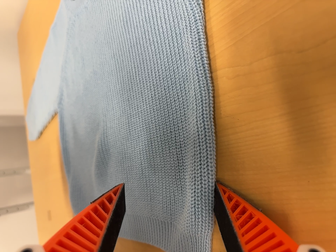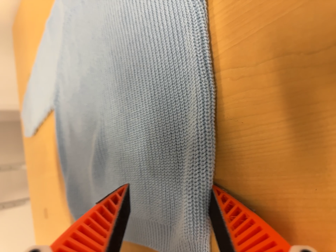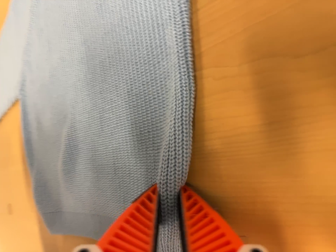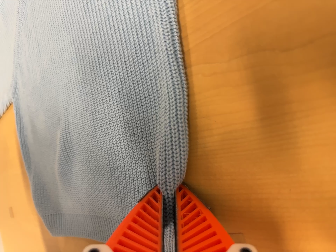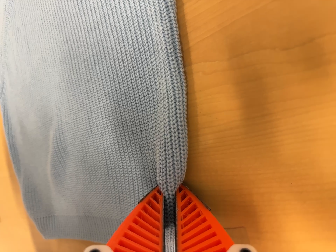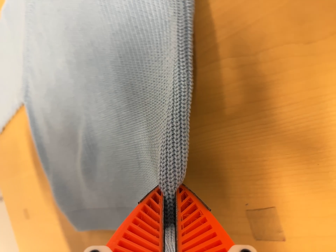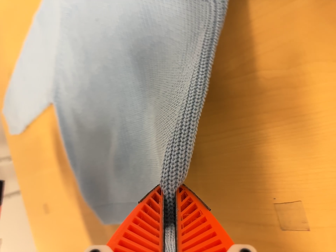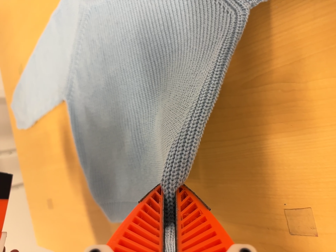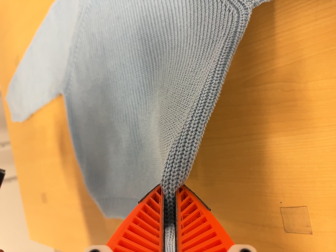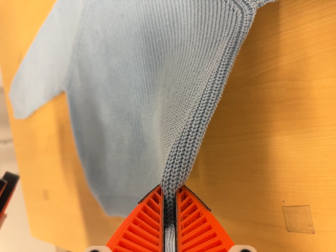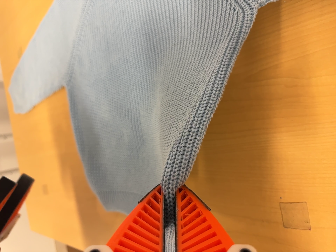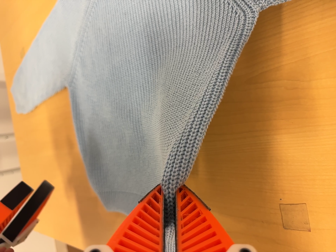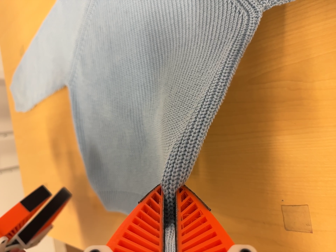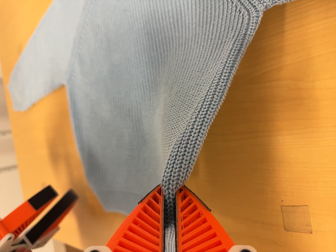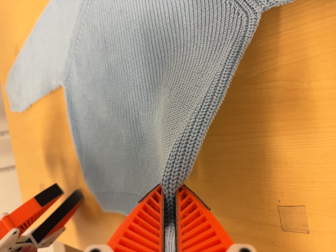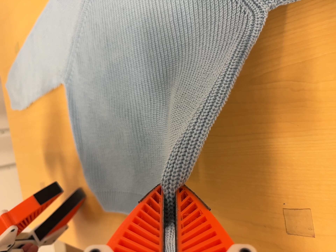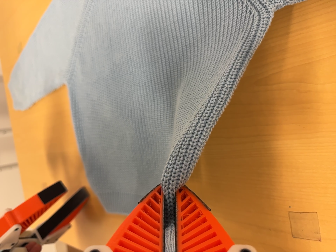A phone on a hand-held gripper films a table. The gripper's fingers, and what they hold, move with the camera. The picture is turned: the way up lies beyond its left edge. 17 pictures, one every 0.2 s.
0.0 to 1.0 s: The camera travels to its left, about 4 cm.
1.0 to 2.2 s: The camera travels backward and toward the top of its view, about 10 cm, so what stands in front gets smaller.
2.2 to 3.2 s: The camera shifts only a little, or ends up much as it began.
The film runs forward here.
